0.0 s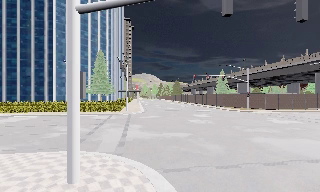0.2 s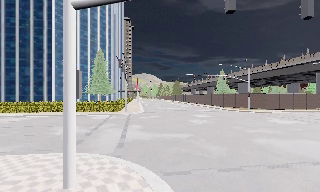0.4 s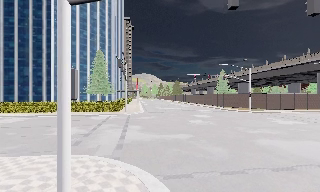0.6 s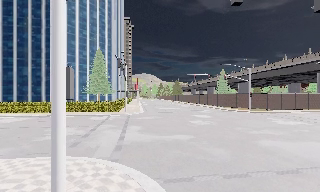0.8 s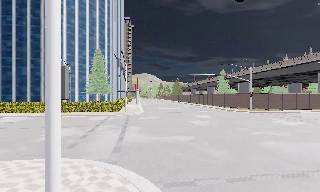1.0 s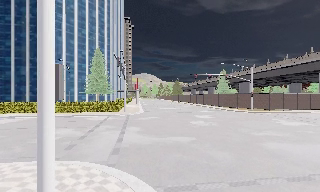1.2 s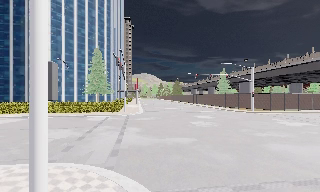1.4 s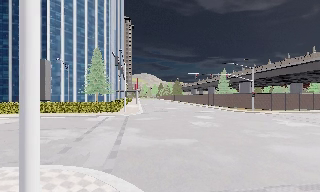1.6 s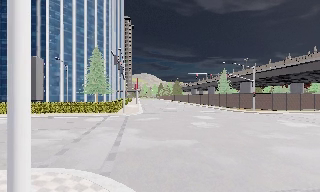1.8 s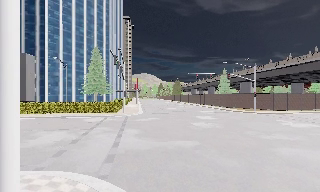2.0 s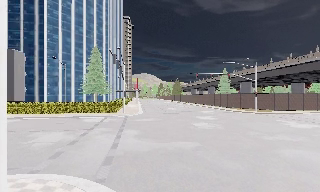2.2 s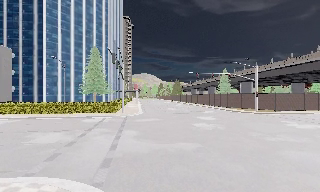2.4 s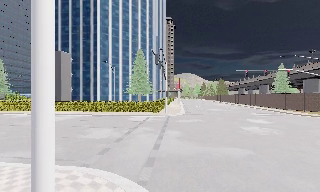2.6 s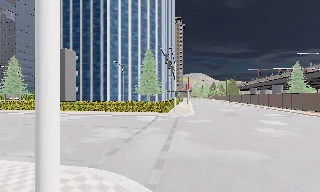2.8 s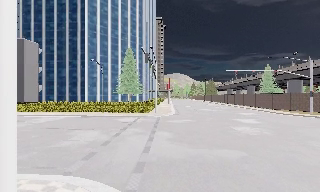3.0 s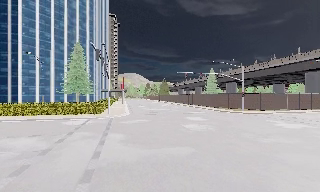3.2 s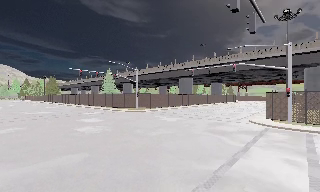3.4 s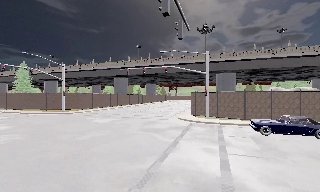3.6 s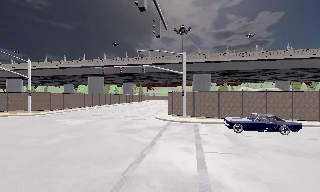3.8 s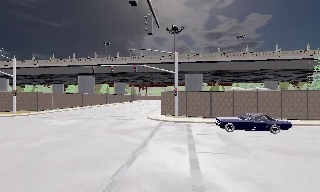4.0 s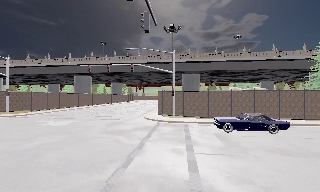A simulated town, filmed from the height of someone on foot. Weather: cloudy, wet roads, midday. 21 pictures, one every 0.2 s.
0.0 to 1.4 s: The camera travels forward, about 1.5 m, so what stands in front looms larger.
1.4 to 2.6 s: The camera swings to its left by about 20 degrees, and the scene slides to the right. It travels forward, about 1.5 m, so what stands in front looms larger.
2.6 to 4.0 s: The camera swings to its right by about 95 degrees, and the scene slides to the left. It travels forward, about 1.5 m.
The film runs forward here.
